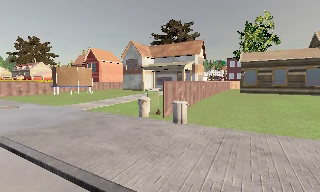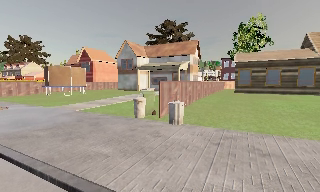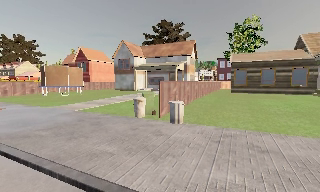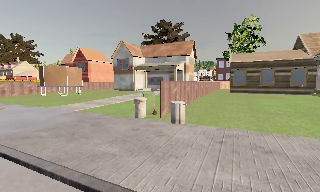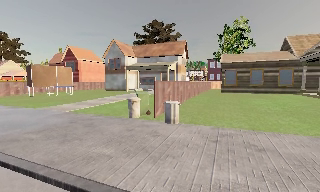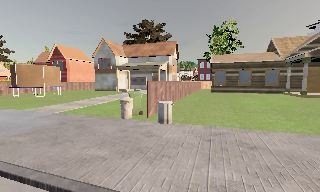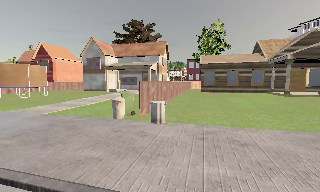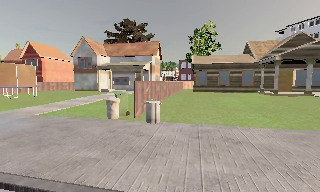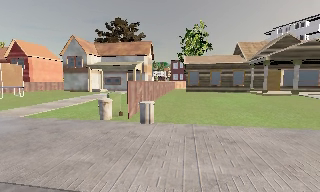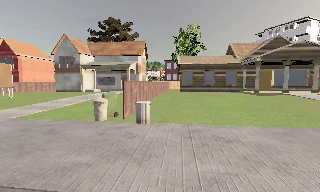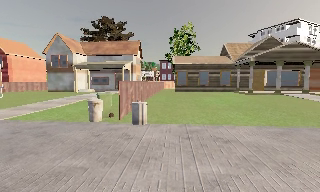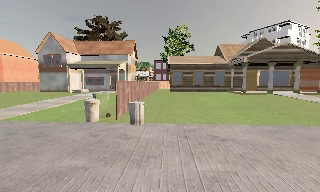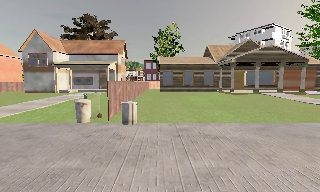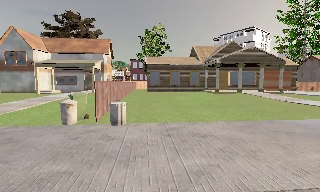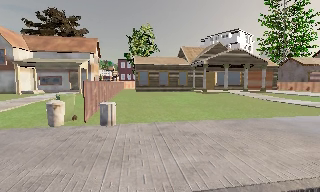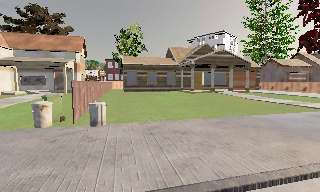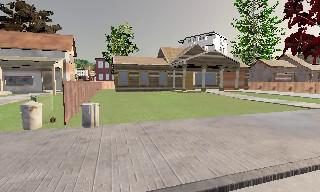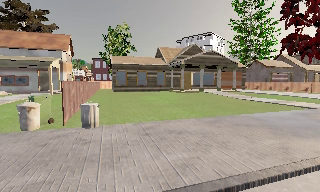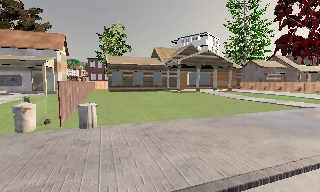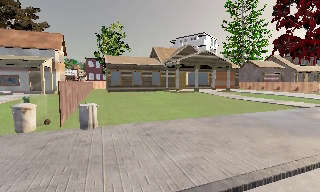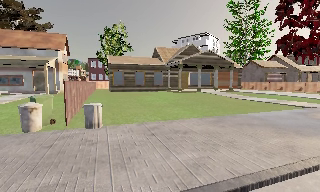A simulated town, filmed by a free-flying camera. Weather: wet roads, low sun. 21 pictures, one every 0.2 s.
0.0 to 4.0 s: The camera pans to its right, which is clockwise from overhead, by about 50 degrees. It travels to its left, about 2 m.
The film runs forward here.
